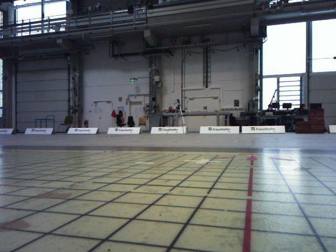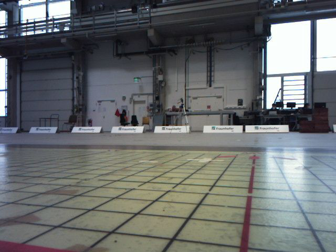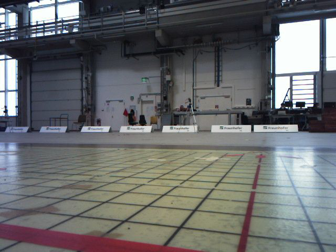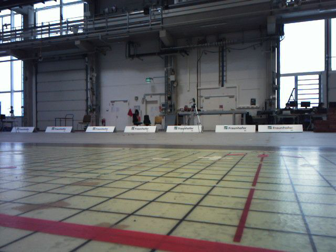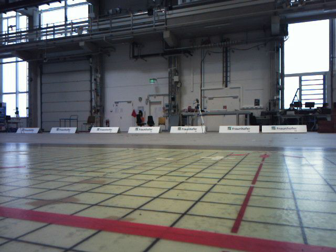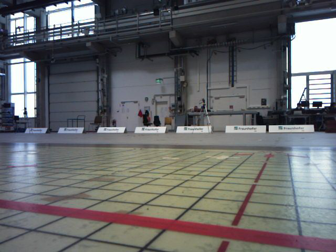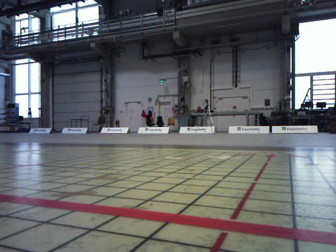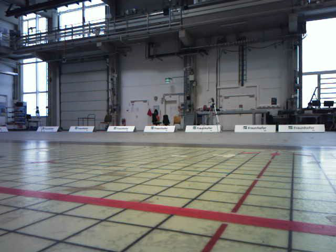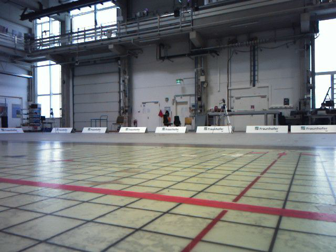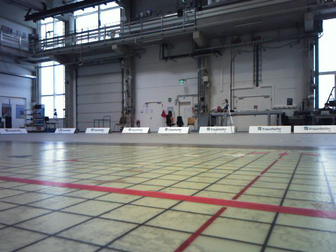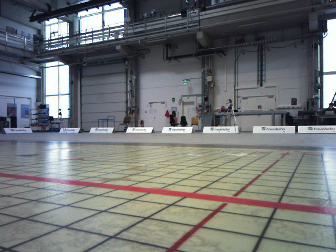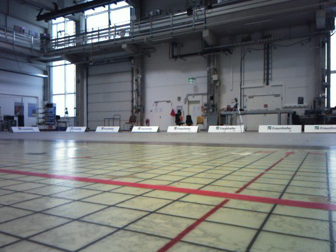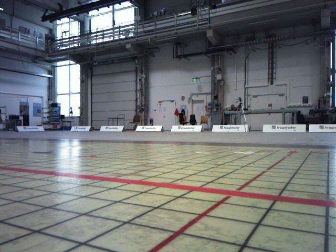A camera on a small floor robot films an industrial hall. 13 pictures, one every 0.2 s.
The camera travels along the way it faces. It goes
backward.
0.0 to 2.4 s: The camera swings to its left by about 15 degrees, and the scene slides to the right. It travels backward, about 0.5 m, so what stands in front gets smaller.
The film runs backward here.
